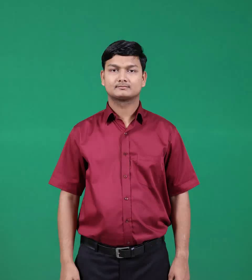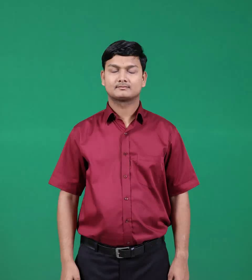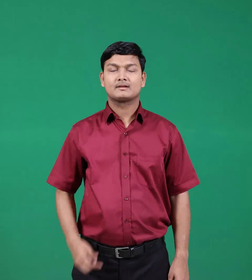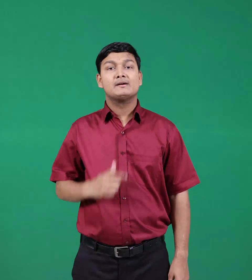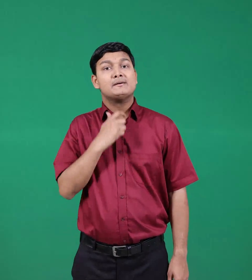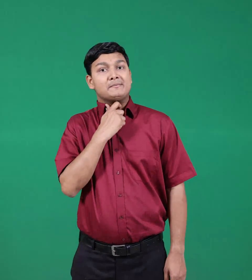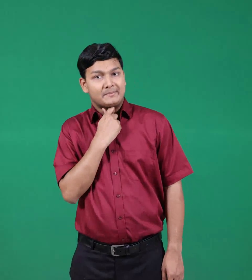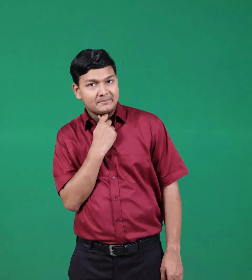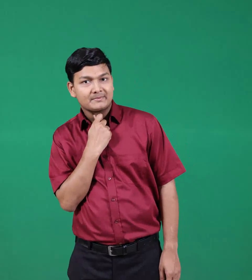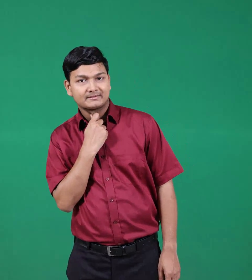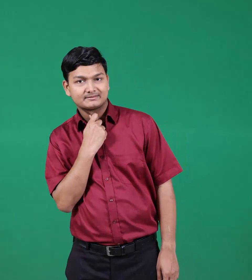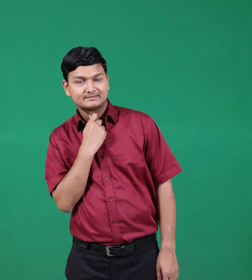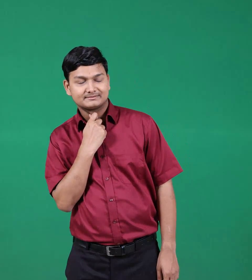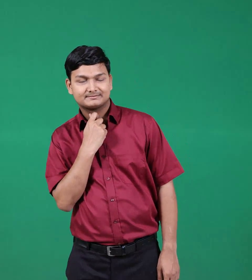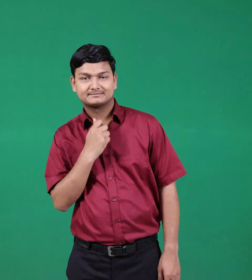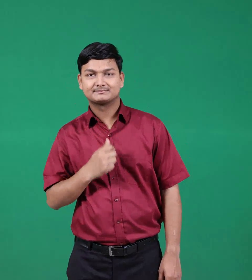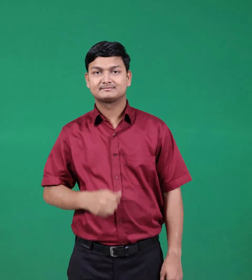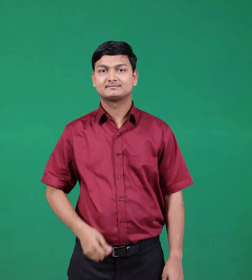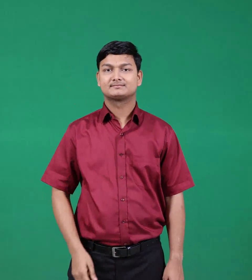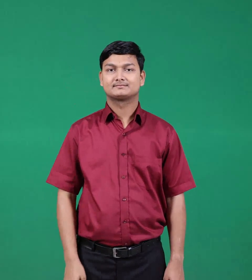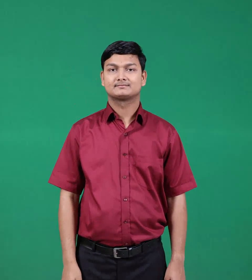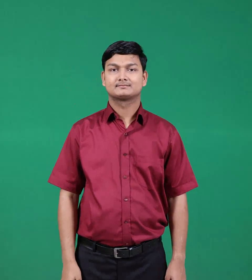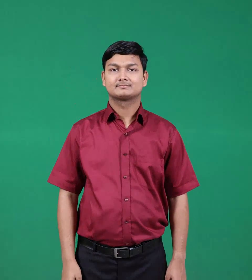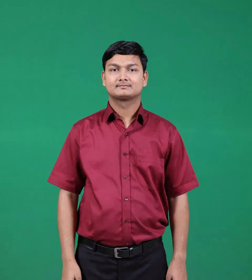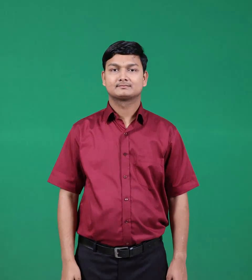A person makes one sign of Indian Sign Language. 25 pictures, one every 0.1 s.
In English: promise
